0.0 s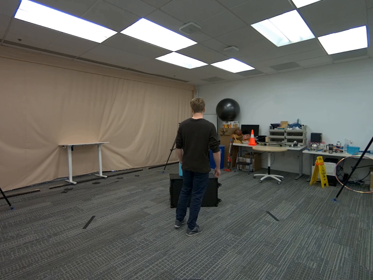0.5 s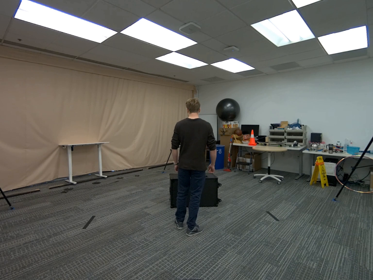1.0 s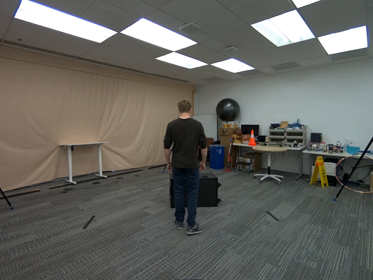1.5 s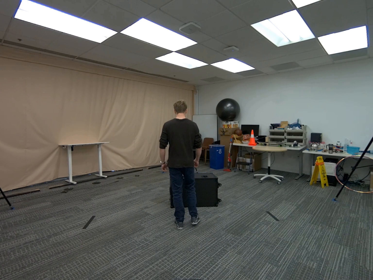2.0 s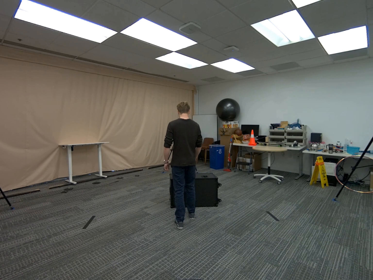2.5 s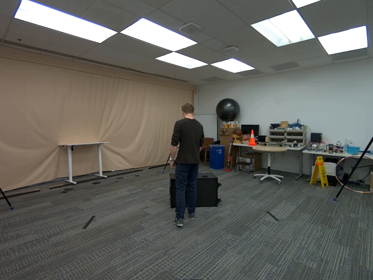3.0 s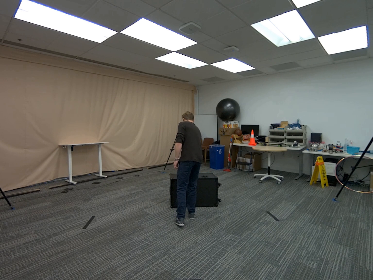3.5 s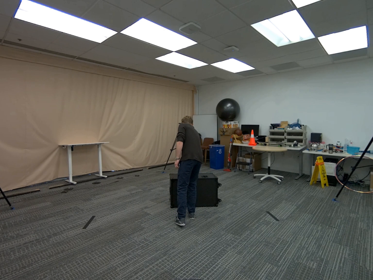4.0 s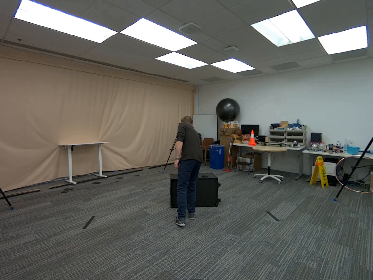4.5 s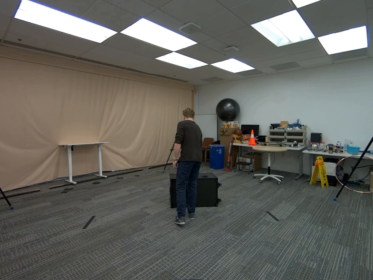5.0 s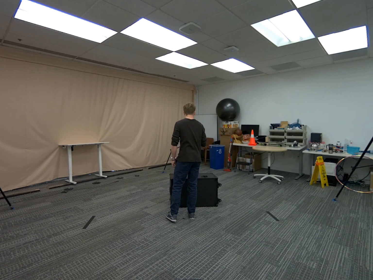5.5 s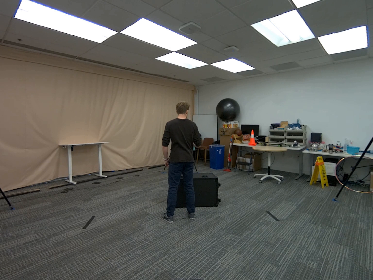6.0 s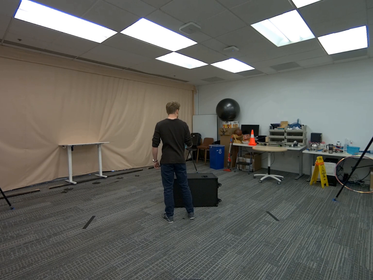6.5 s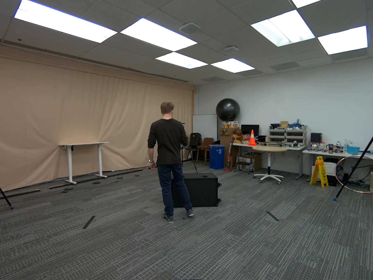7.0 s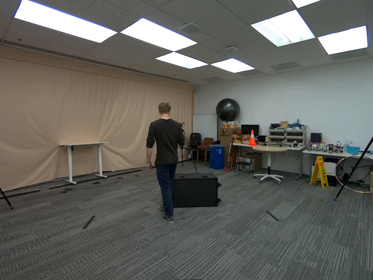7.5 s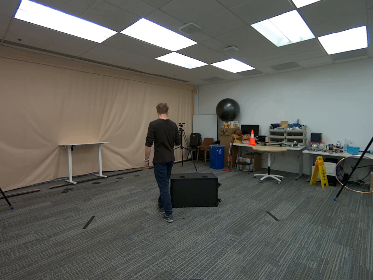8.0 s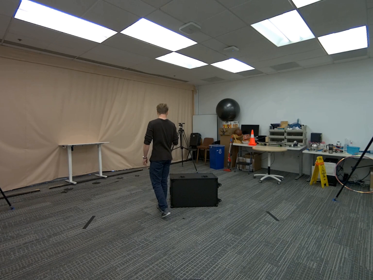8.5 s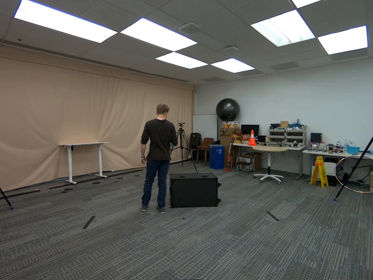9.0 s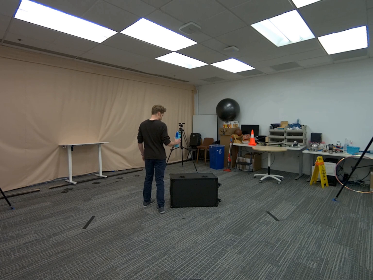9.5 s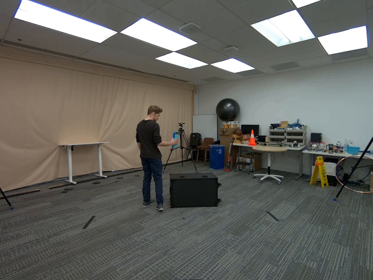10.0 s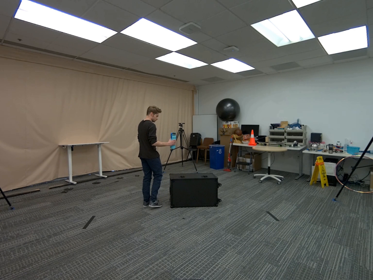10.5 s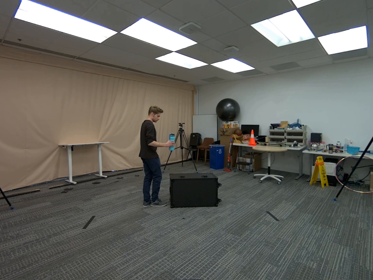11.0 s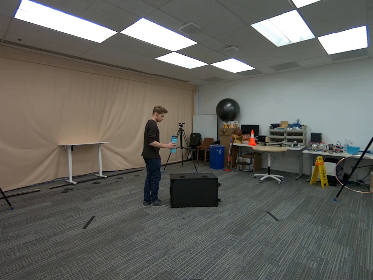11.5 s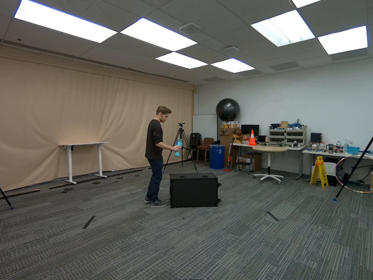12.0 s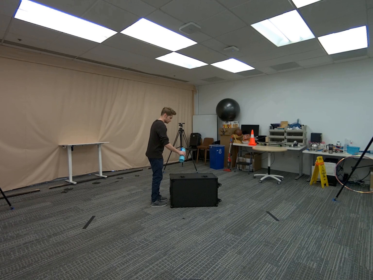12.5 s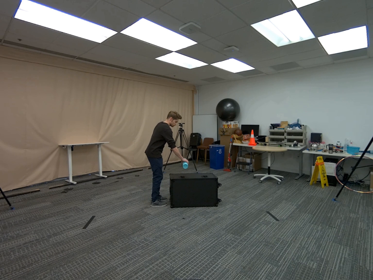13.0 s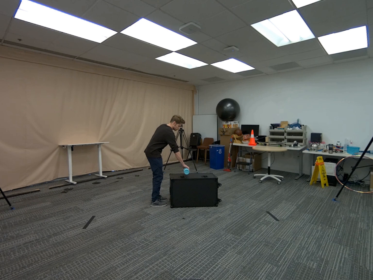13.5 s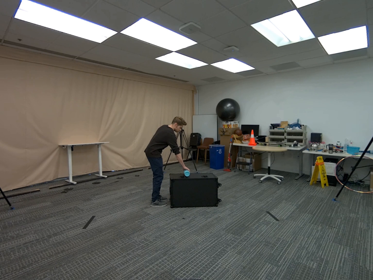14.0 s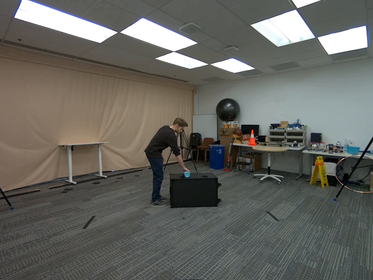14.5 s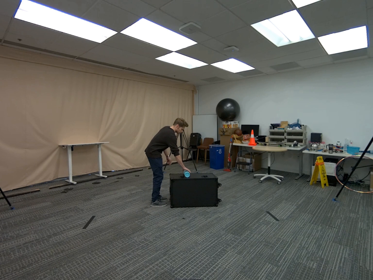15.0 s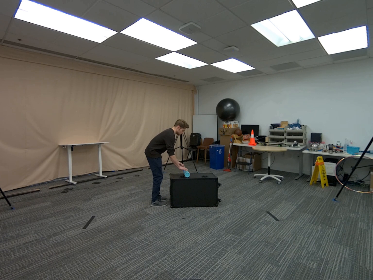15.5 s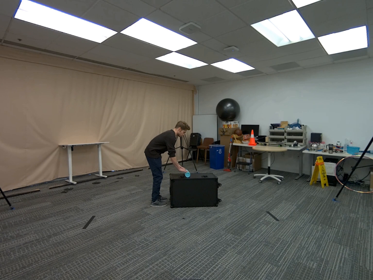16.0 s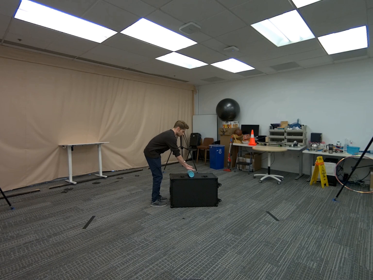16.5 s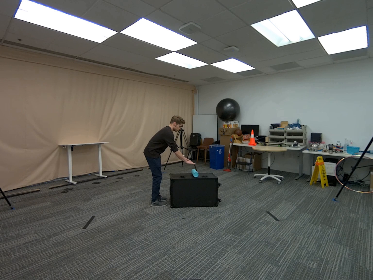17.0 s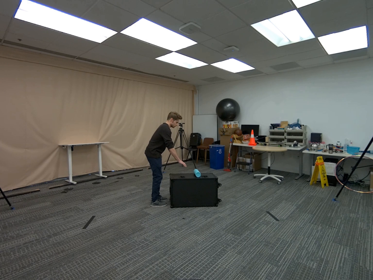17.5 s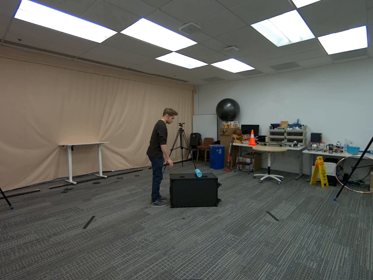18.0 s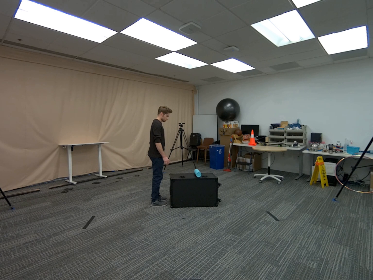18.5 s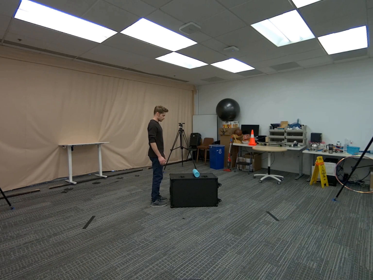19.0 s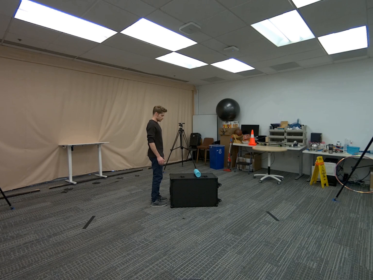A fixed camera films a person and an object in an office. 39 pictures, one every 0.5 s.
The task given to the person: Walk to the cyan water bottle on the G1 box. Pick it up with your right hand and place it on its side. Then use both hands to gently push it so it rolls across the box.
